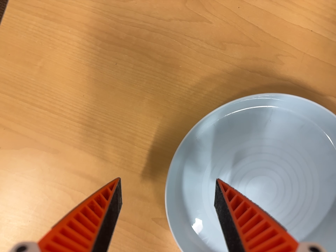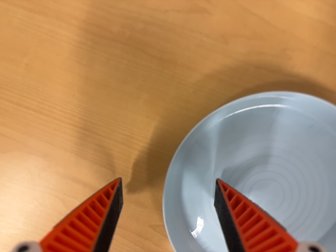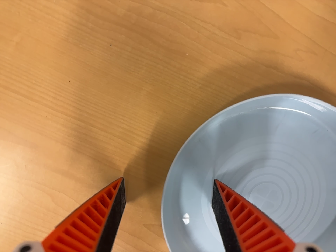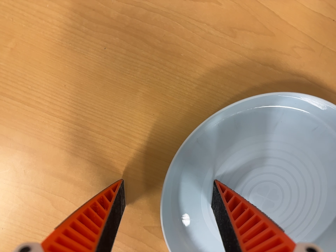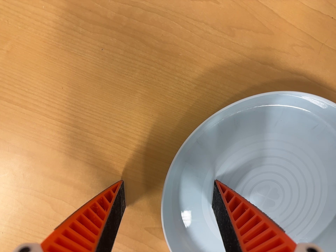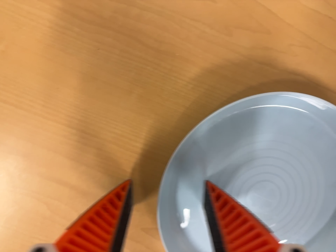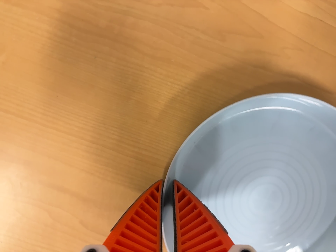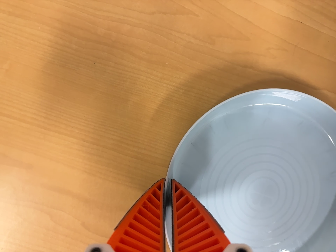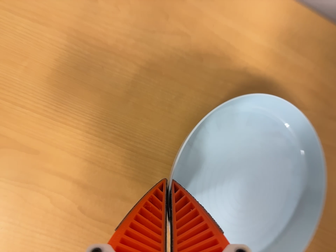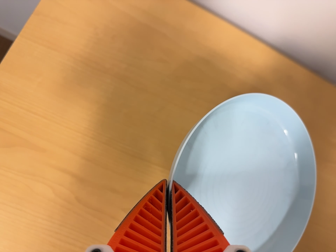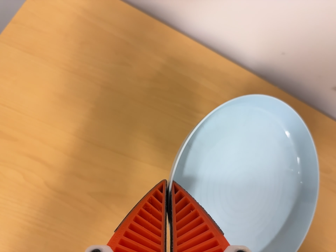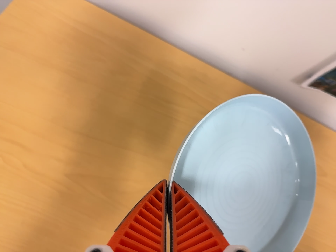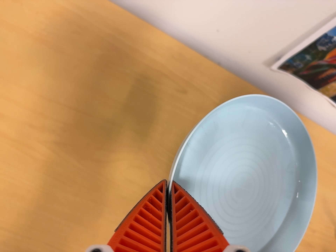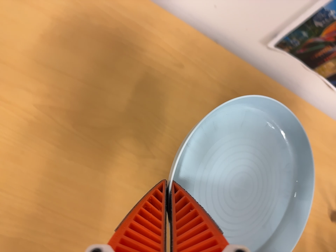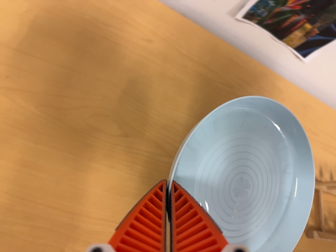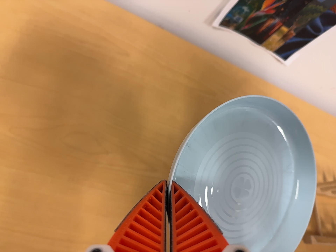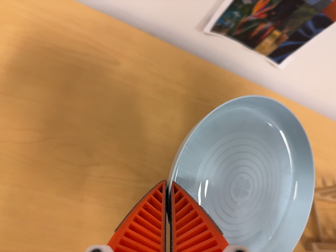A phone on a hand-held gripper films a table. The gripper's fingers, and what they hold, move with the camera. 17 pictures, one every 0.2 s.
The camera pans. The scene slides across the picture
to the left.
0.0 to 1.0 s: The camera shifts only a little, or ends up much as it began.
1.0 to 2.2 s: The scene slides to the left, as the camera pans about 15 degrees to its right. It travels backward and toward the bottom of its view, about 26 cm, so what stands in front gets smaller. Its aim tips toward the top of its view by about 30 degrees.
2.2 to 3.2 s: The camera swings to its right by about 10 degrees, and the scene slides to the left. It travels toward the bottom of its view and to its right, about 12 cm, so close, fixed things drift upward. It rolls about its line of sight by about 10 degrees, and the scene rotates counterclockwise.
The film runs forward here.
